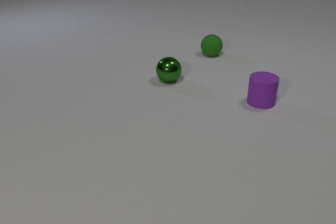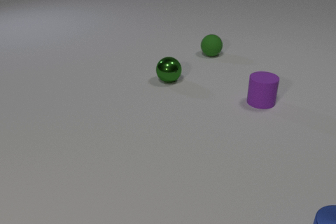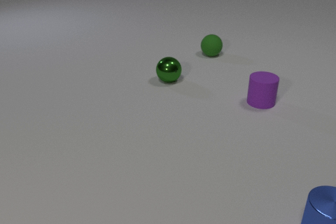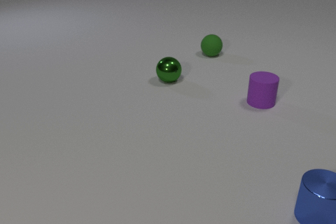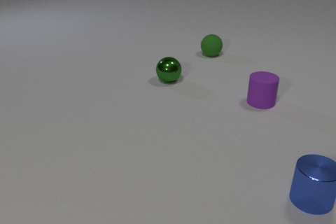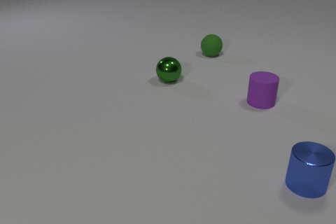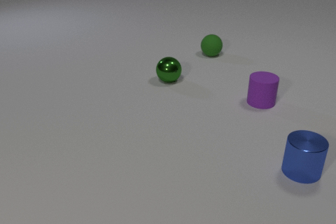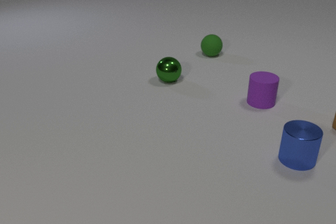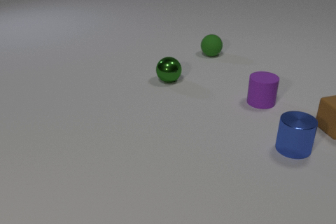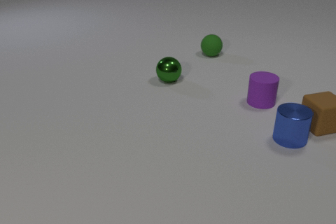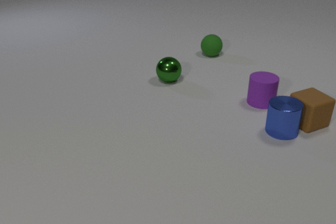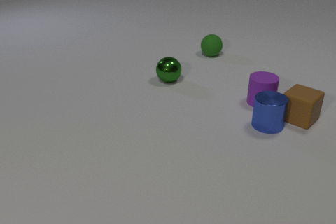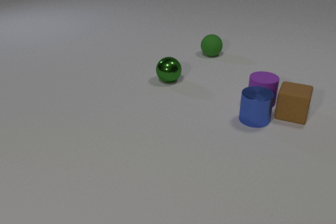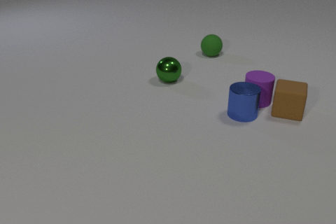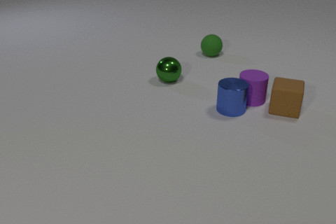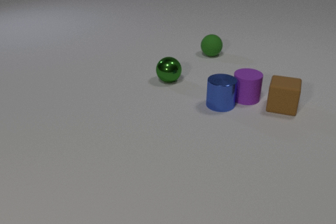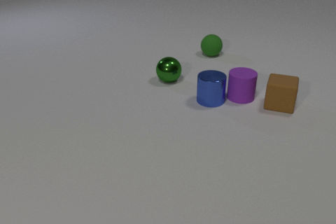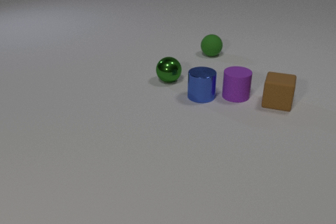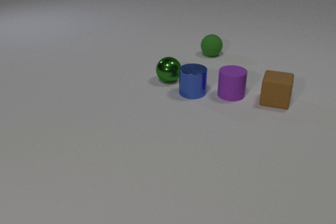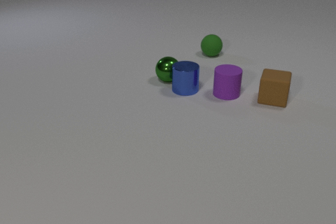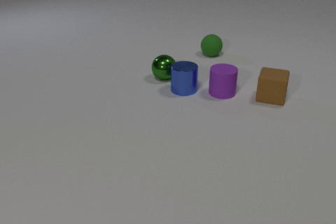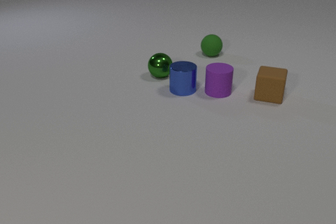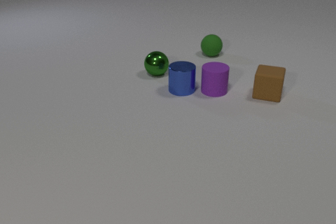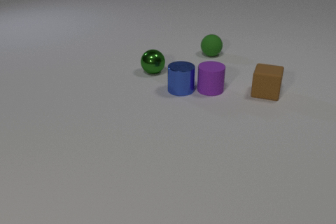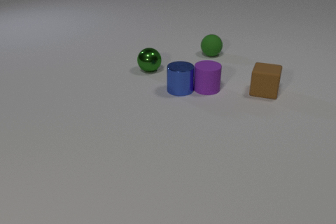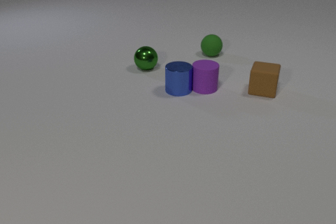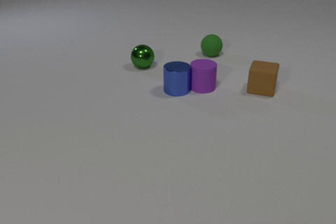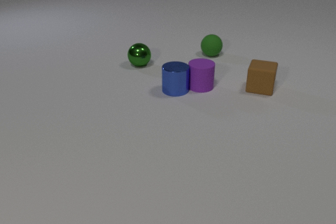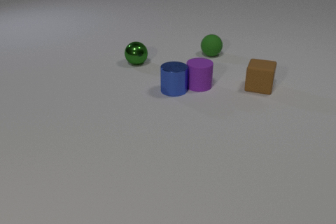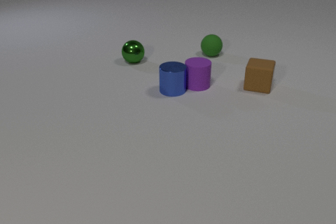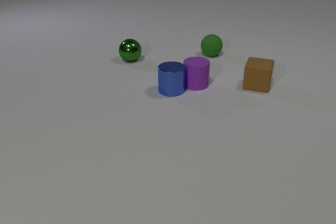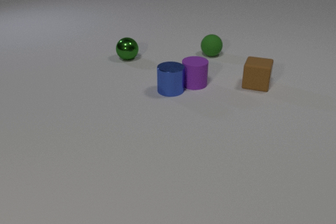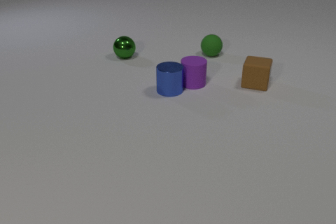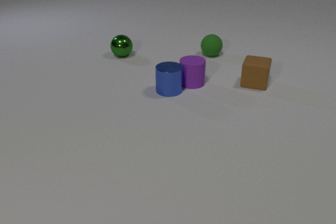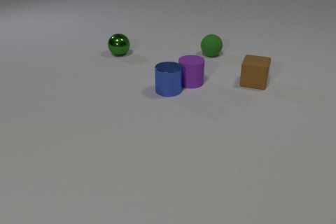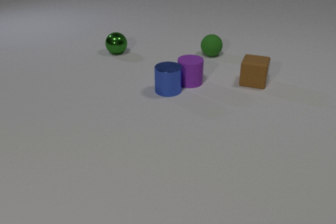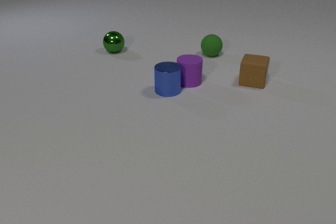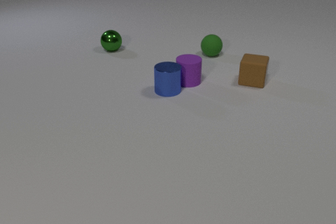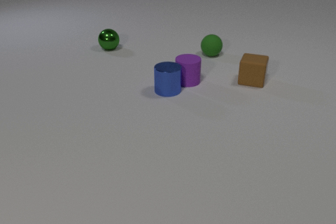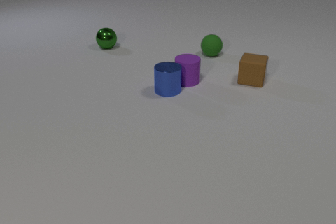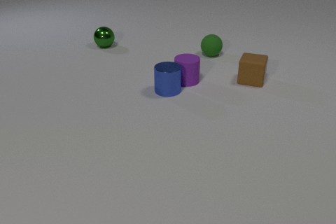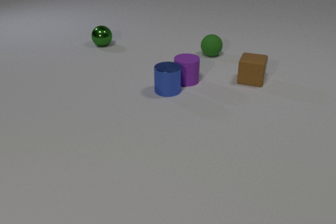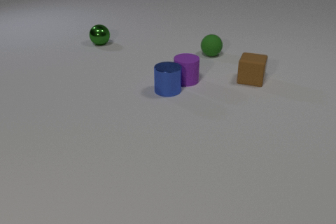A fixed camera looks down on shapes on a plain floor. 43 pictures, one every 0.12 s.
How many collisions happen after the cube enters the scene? 4.
What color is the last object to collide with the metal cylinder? purple.
What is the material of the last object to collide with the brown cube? rubber.
0.00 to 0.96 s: The brown rubber cube comes in at the right edge, slides to the left. The blue metal cylinder comes in at the bottom edge, slides away from the camera.
0.96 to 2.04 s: The brown rubber cube slides to the left and away from the camera, spins so that its near face slides to the right, counterclockwise seen from above. The blue metal cylinder slides to the left and away from the camera. The purple rubber cylinder slides to the left. The brown rubber cube and the blue metal cylinder collide. The brown rubber cube and the purple rubber cylinder collide.
2.04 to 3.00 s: The brown rubber cube slides away from the camera and to the left. The blue metal cylinder slides to the left and away from the camera. The purple rubber cylinder slides to the left and away from the camera. The green metal sphere rolls away from the camera and to the left. The blue metal cylinder and the green metal sphere collide. The blue metal cylinder and the purple rubber cylinder collide.
3.00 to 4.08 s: The brown rubber cube slides away from the camera and to the left. The blue metal cylinder slides to the left. The purple rubber cylinder slides to the left and away from the camera. The green metal sphere rolls away from the camera and to the left.
4.08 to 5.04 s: The brown rubber cube slides away from the camera. The green metal sphere rolls away from the camera and to the left.
